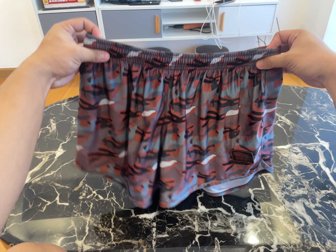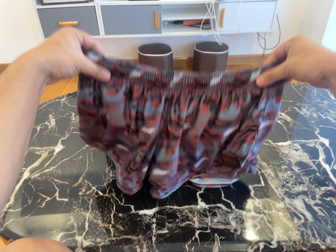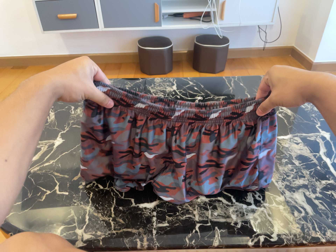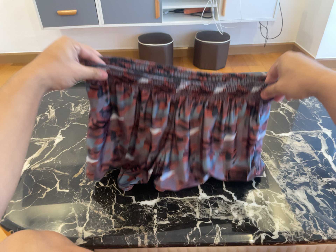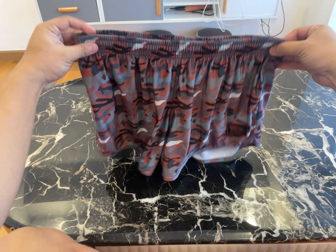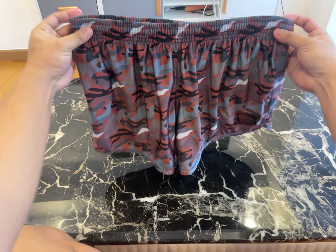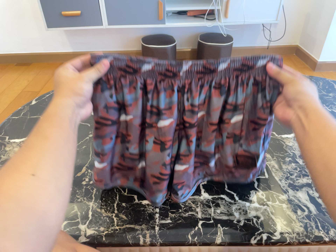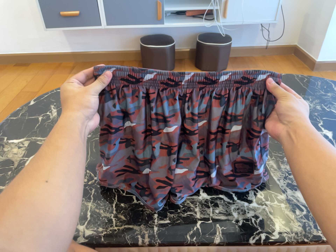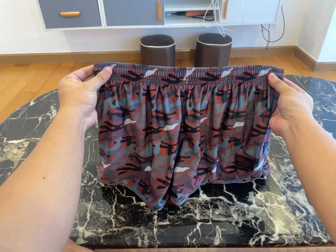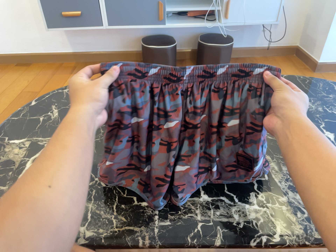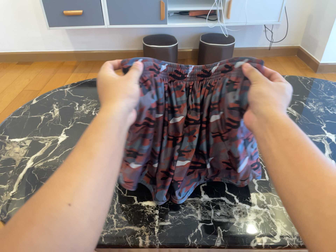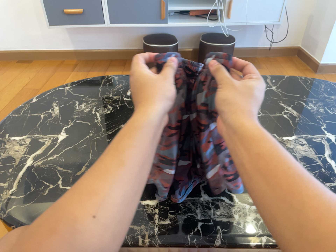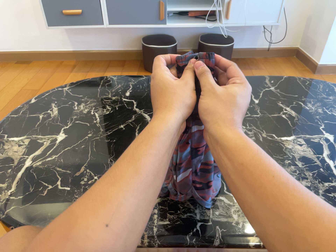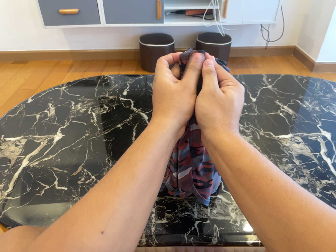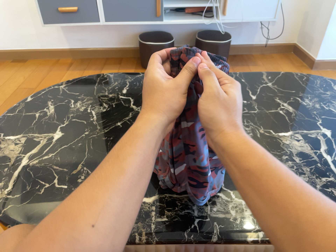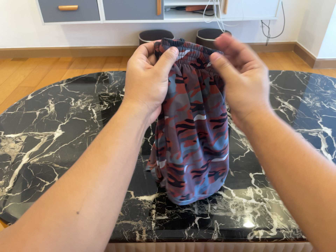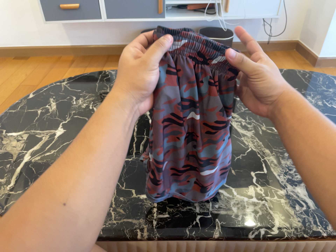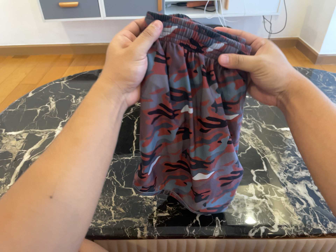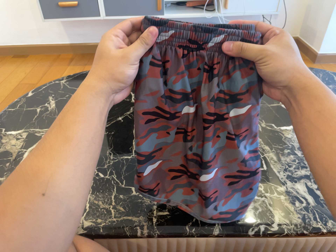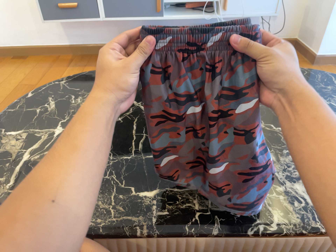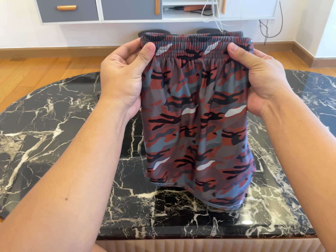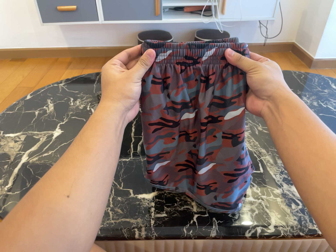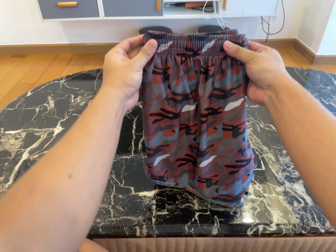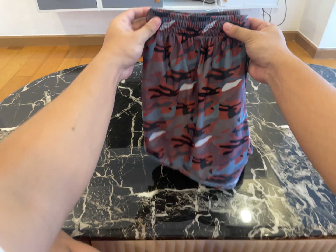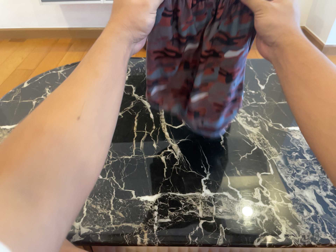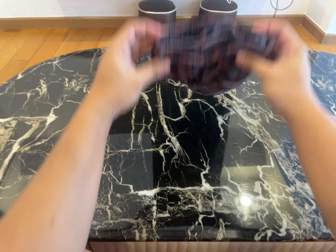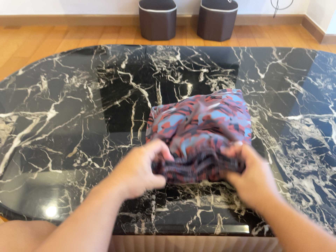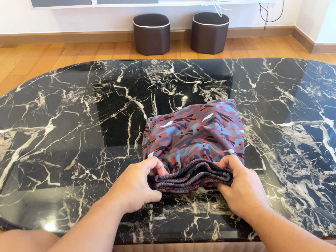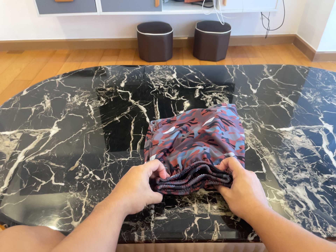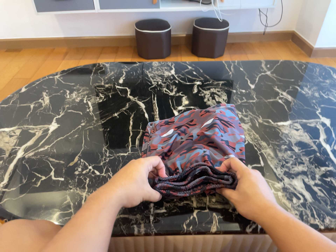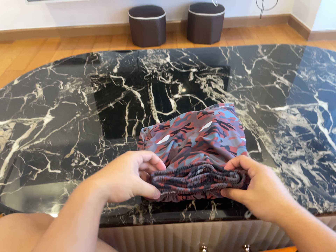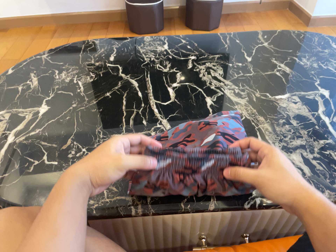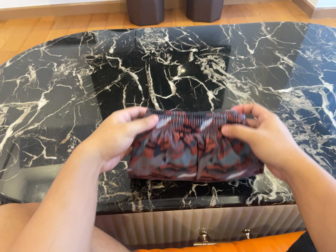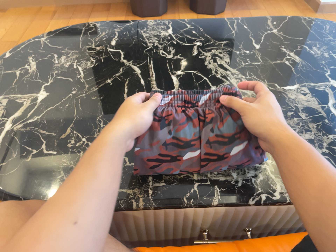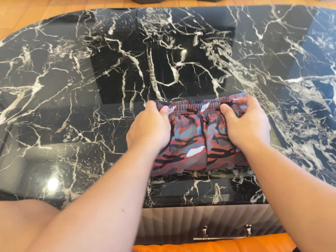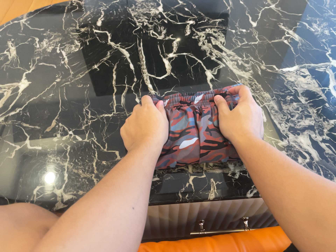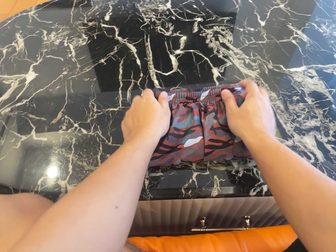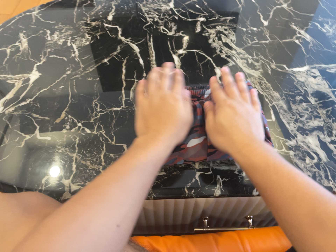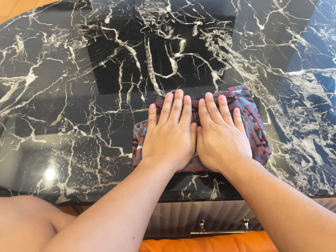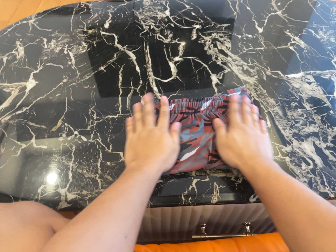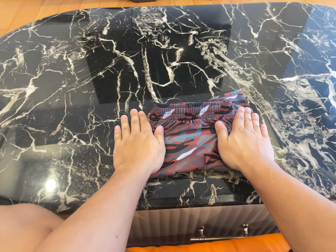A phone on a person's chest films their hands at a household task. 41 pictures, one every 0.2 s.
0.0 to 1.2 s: The camera shifts only a little, or ends up much as it began.
1.2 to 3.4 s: The camera keeps its place and its aim.
3.4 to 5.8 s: The camera shifts only a little, or ends up much as it began.
5.8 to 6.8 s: The camera travels forward, about 7 cm, so what stands in front looms larger. Its aim tips toward the bottom of its view by about 10 degrees, and the scene shifts upward.
6.8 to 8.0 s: The camera shifts only a little, or ends up much as it began.
The film runs forward here.
